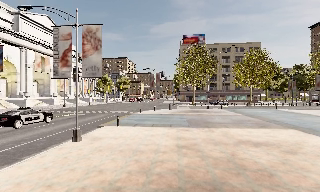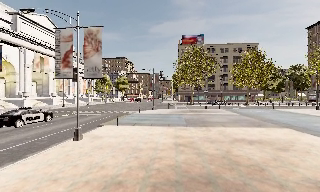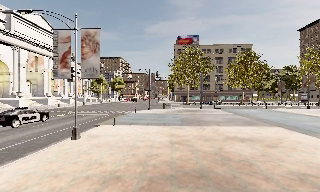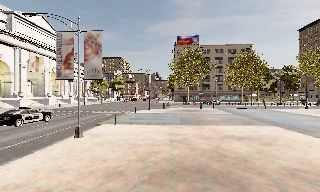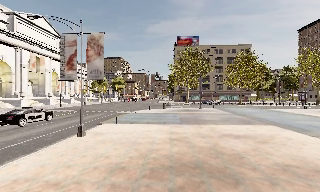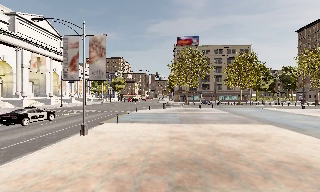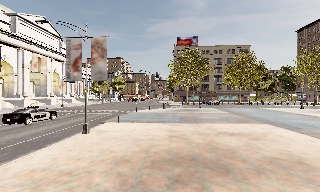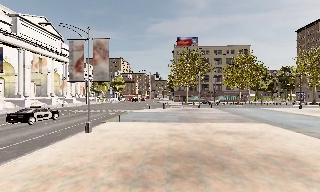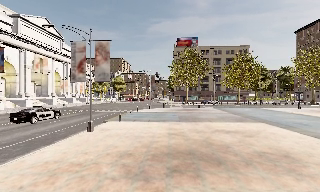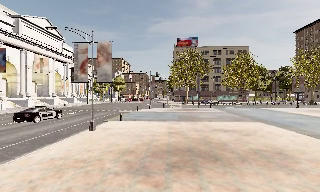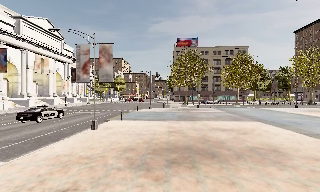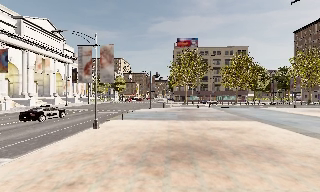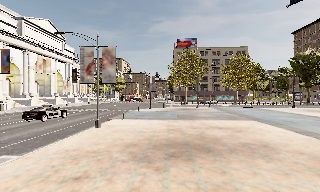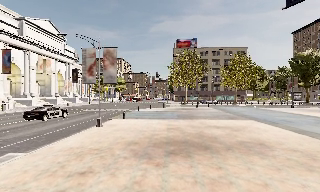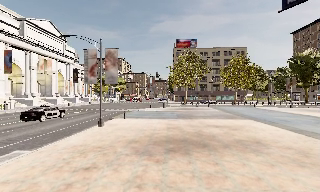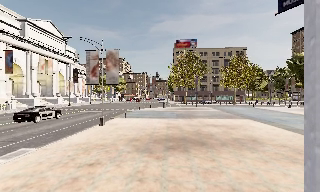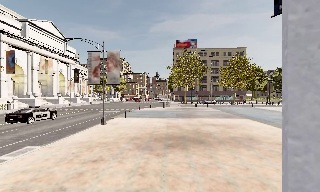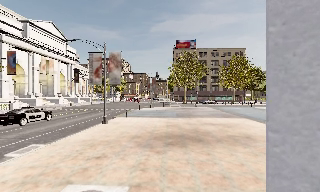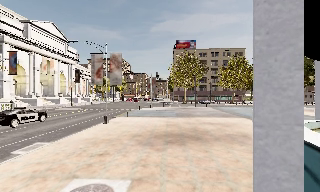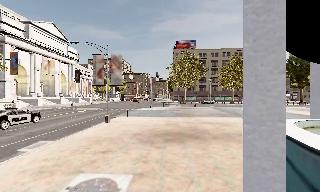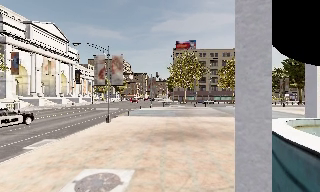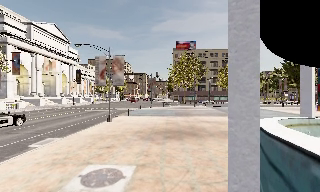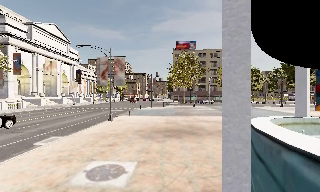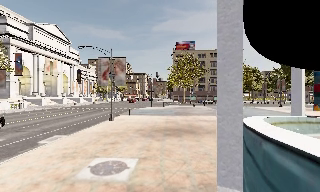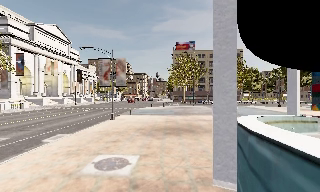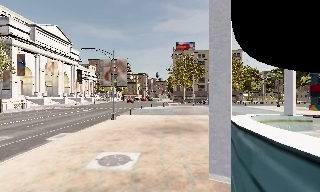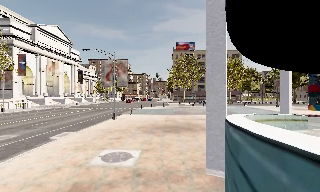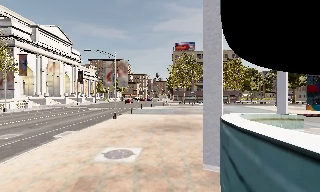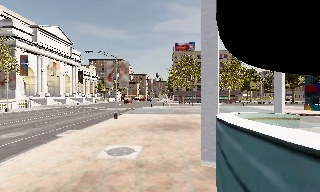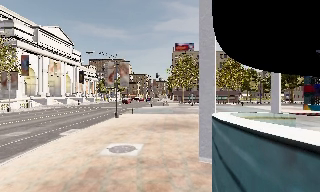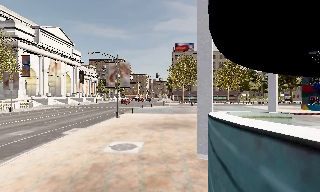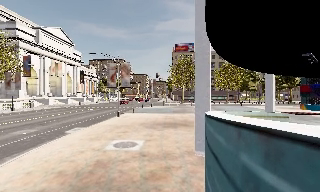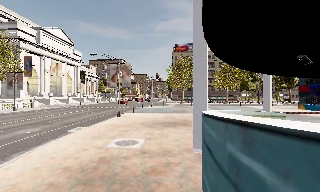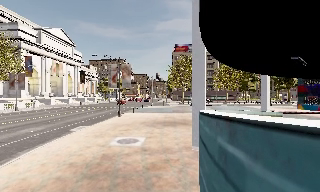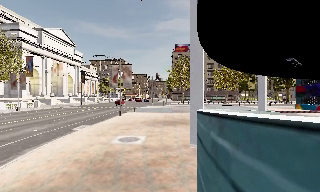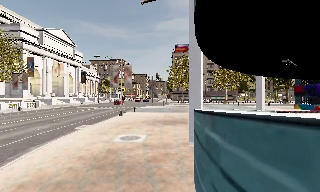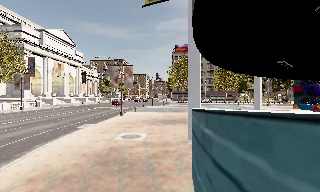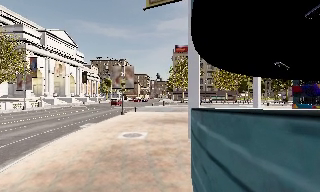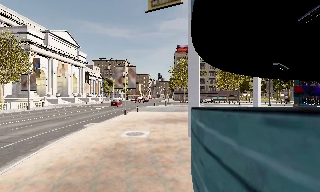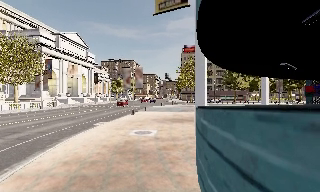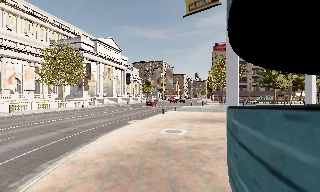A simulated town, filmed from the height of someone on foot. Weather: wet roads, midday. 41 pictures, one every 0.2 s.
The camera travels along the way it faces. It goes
backward.
0.0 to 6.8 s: The camera travels backward, about 11 m, so what stands in front gets smaller.
6.8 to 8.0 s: The camera swings to its left by about 15 degrees, and the scene slides to the right. It travels backward, about 2 m, so what stands in front gets smaller.
The film runs backward here.
